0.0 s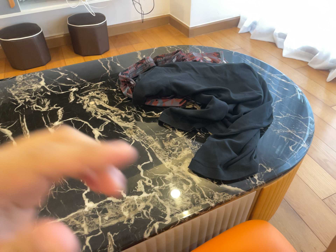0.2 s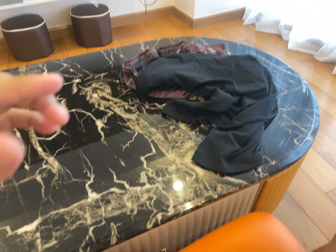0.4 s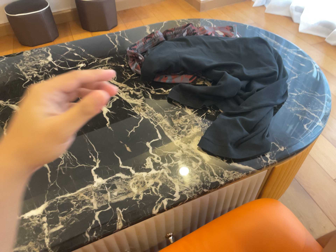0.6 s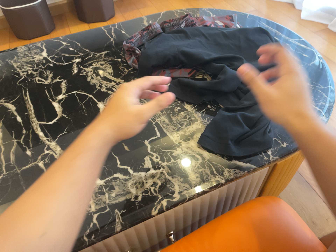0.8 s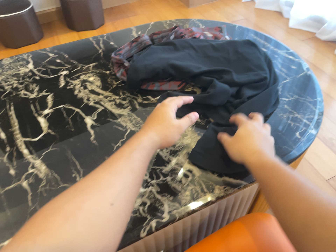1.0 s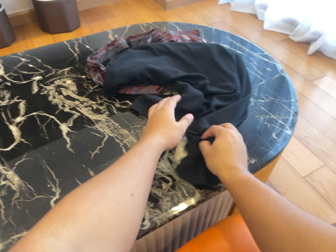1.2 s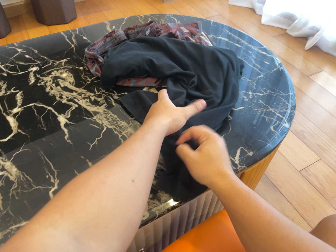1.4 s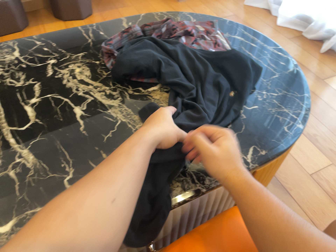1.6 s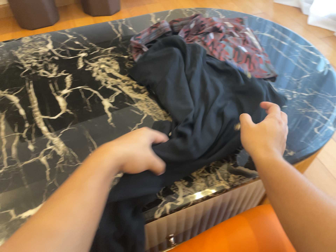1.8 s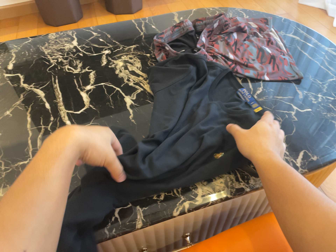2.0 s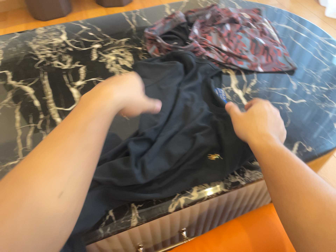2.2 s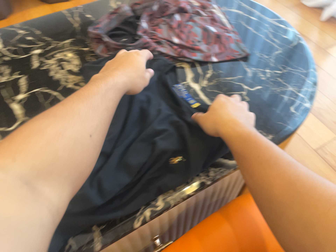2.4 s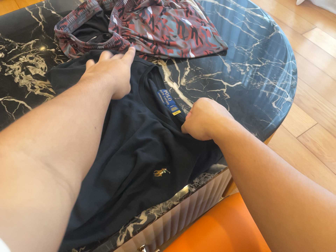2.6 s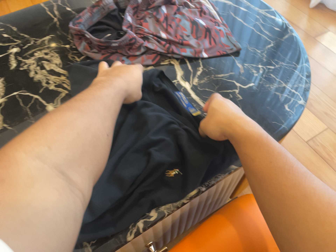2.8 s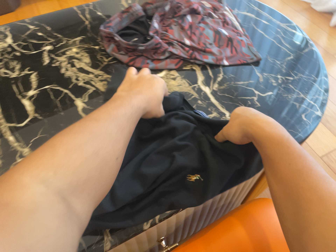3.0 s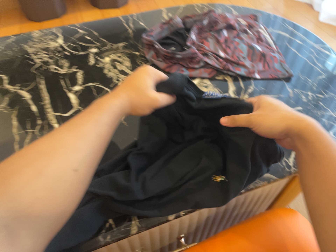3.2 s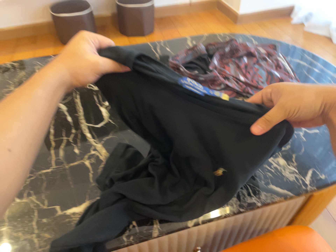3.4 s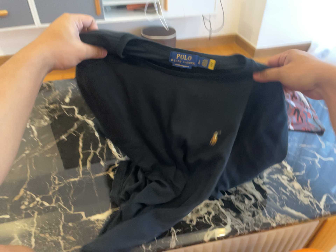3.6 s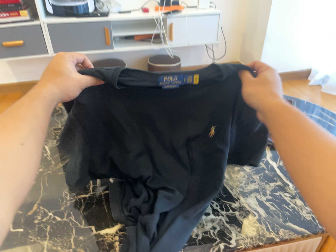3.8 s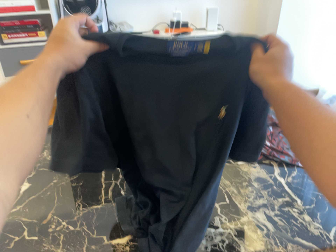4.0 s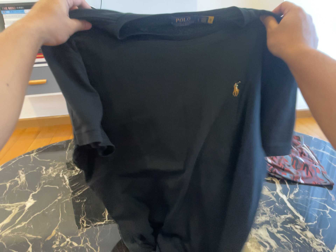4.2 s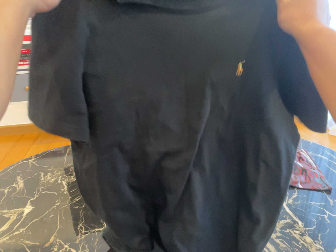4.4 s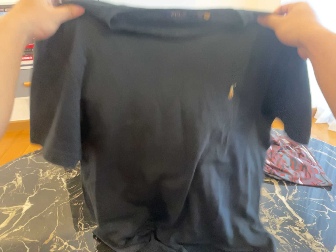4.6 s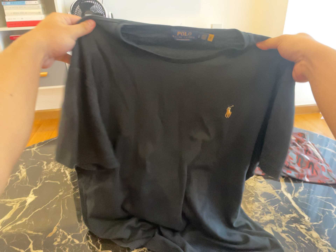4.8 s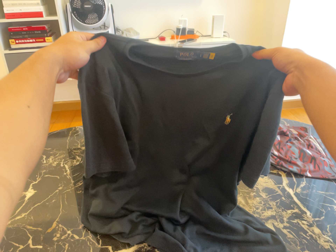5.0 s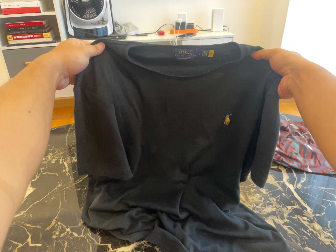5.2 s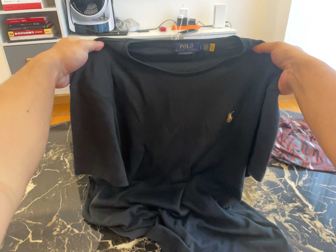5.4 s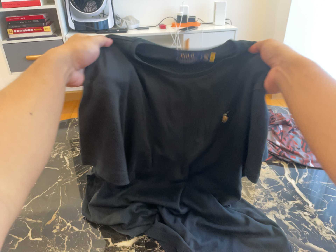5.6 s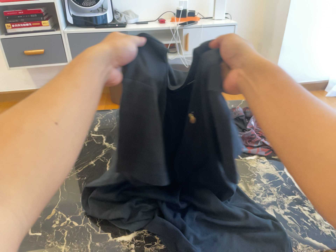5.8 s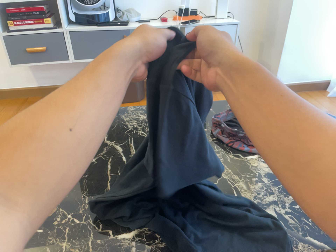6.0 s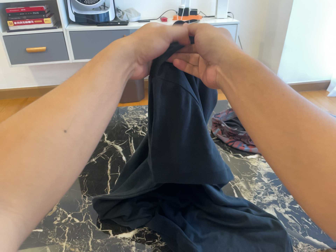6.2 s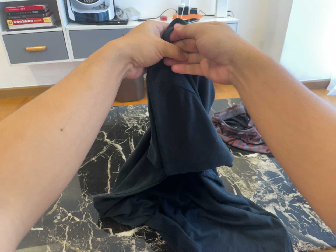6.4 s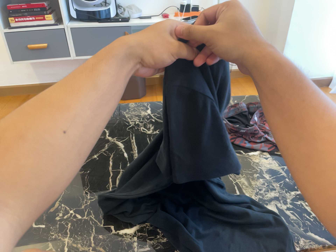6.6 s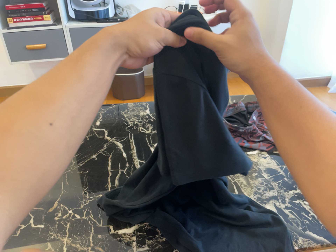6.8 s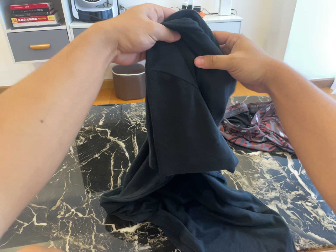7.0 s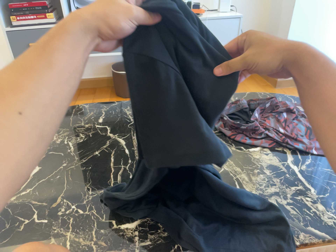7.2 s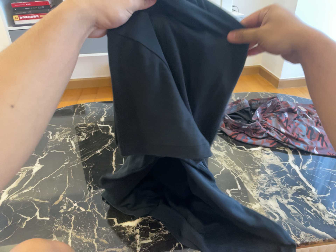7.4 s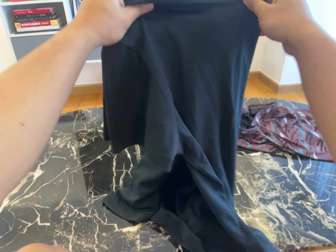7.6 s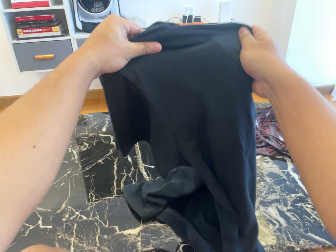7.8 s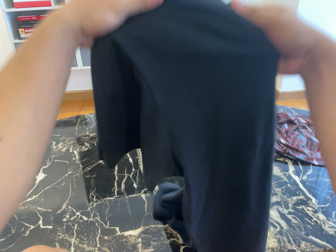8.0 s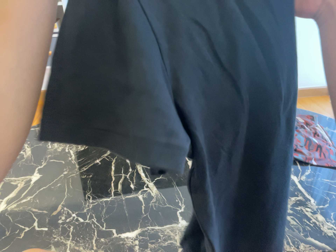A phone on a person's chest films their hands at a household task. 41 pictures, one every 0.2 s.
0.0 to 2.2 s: The camera travels forward and toward the top of its view, about 10 cm, so what stands in front looms larger. Its aim tips toward the bottom of its view by about 10 degrees.
2.2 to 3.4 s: The camera pans to its left by about 10 degrees. It travels backward, to its left and toward the bottom of its view, about 16 cm, so what stands in front gets smaller. Its aim tips toward the top of its view by about 15 degrees. It rolls about its line of sight by about 15 degrees, and the scene rotates clockwise.
3.4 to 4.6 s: The camera travels backward, about 8 cm, so what stands in front gets smaller. Its aim tips toward the top of its view by about 15 degrees, and the scene shifts downward.
4.6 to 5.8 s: The camera shifts only a little, or ends up much as it began.
5.8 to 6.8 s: The camera keeps its place and its aim.
6.8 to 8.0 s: The camera shifts only a little, or ends up much as it began.
The film runs forward here.
